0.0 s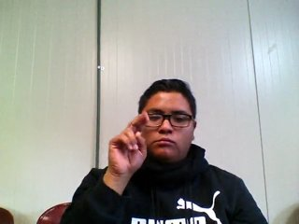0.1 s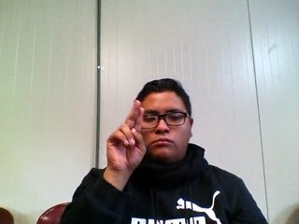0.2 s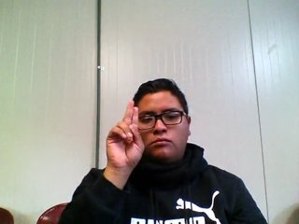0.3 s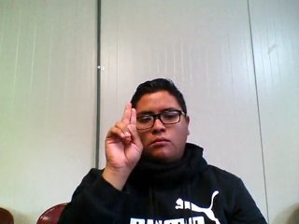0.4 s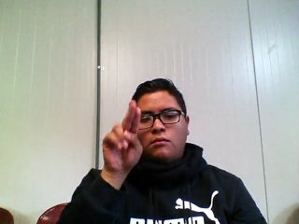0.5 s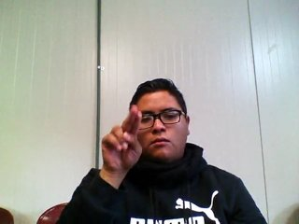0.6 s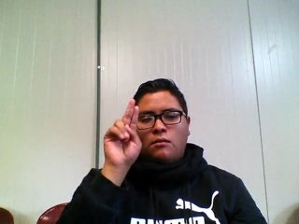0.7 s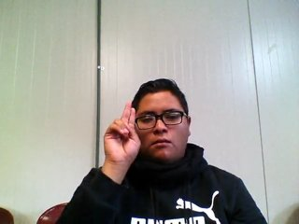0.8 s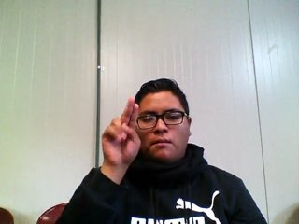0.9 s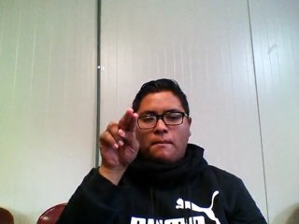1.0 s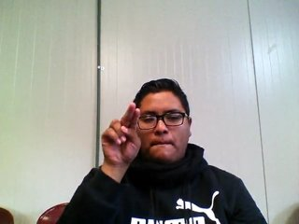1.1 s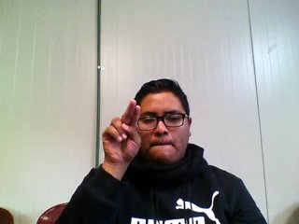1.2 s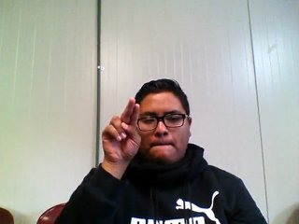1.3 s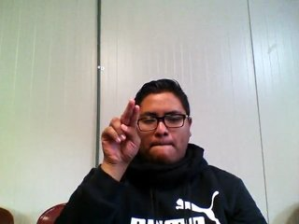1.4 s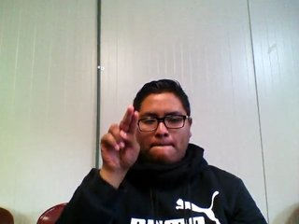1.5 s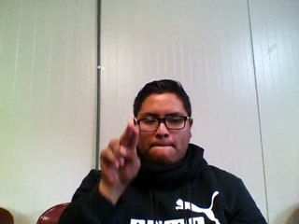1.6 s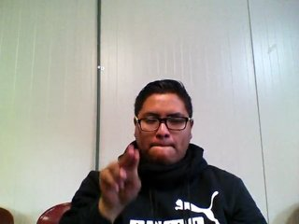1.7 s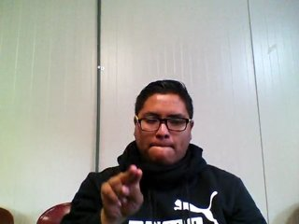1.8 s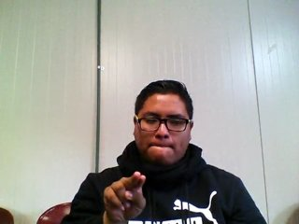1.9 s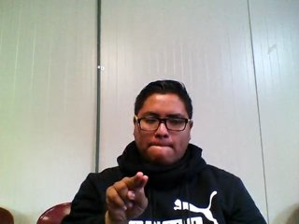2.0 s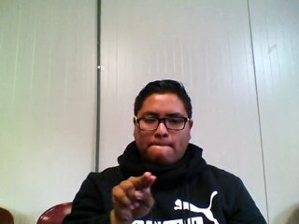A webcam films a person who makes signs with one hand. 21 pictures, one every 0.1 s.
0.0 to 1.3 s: Double click with two fingers.
1.4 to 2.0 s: Pointing with two fingers.
